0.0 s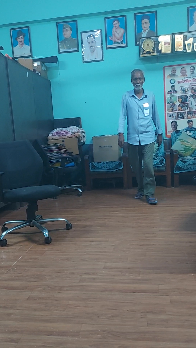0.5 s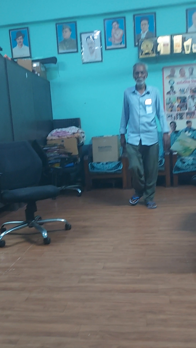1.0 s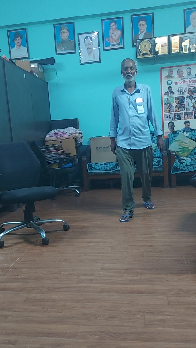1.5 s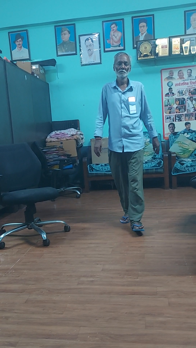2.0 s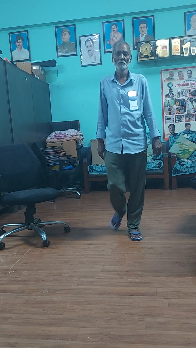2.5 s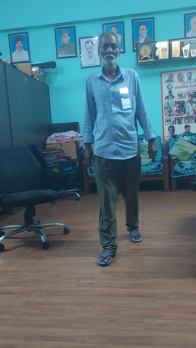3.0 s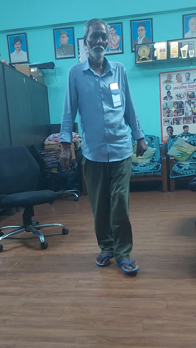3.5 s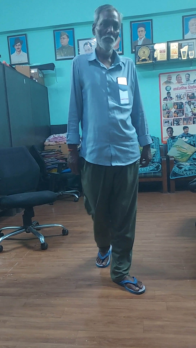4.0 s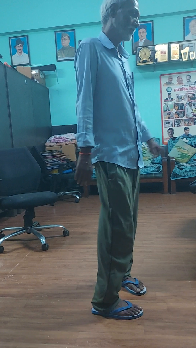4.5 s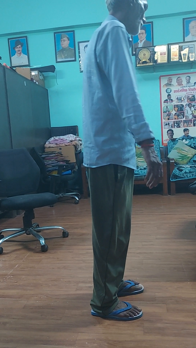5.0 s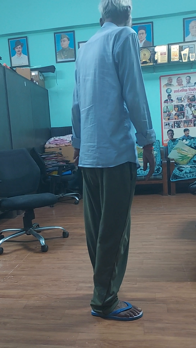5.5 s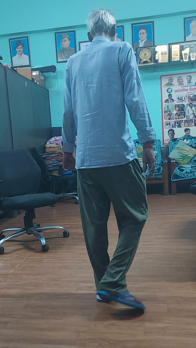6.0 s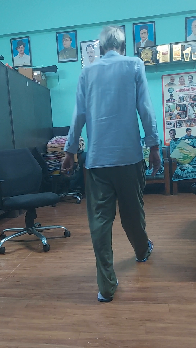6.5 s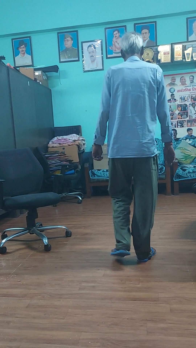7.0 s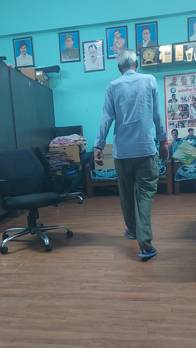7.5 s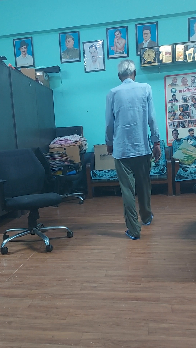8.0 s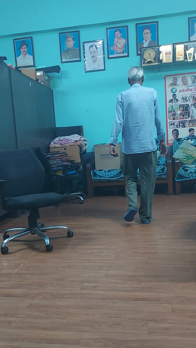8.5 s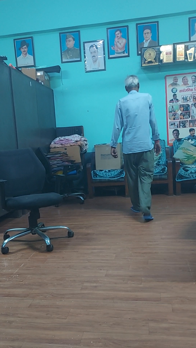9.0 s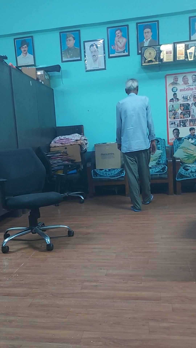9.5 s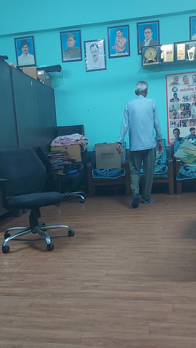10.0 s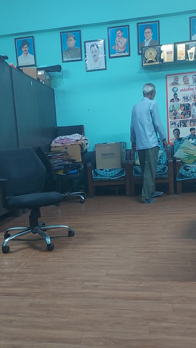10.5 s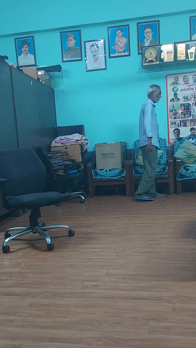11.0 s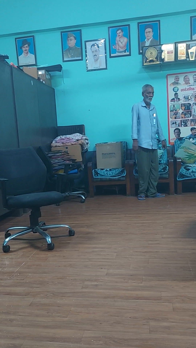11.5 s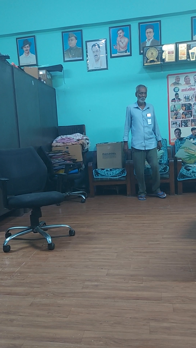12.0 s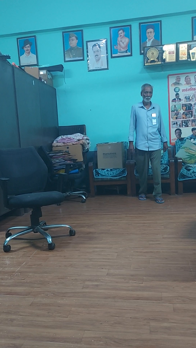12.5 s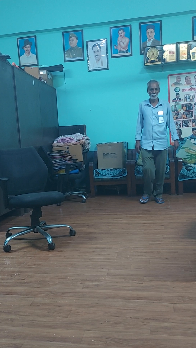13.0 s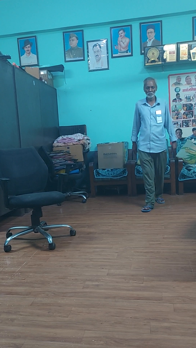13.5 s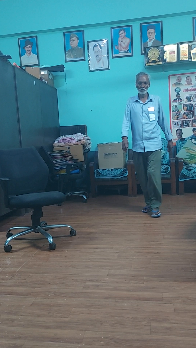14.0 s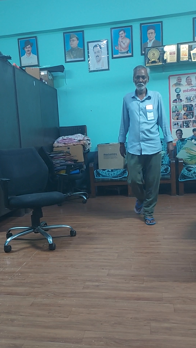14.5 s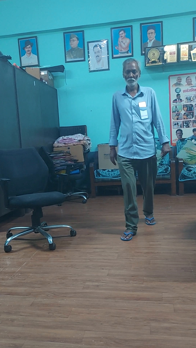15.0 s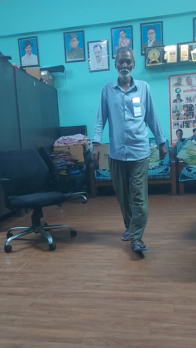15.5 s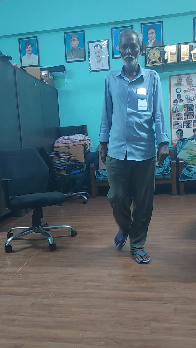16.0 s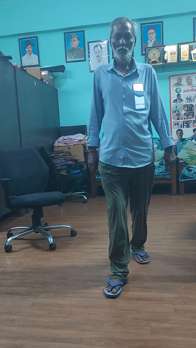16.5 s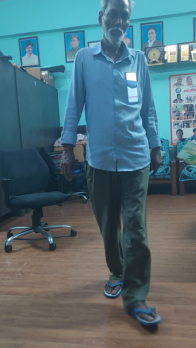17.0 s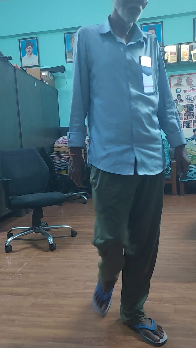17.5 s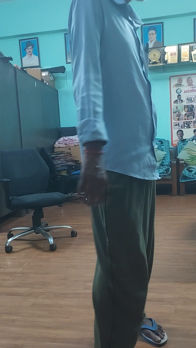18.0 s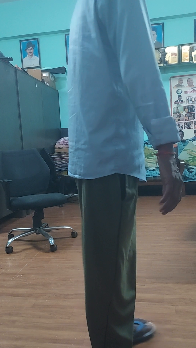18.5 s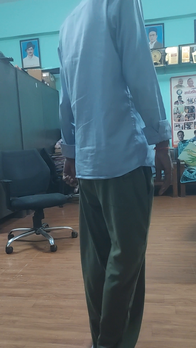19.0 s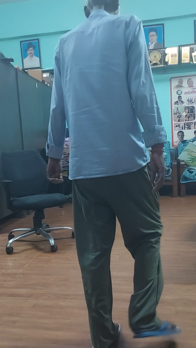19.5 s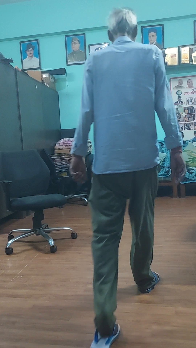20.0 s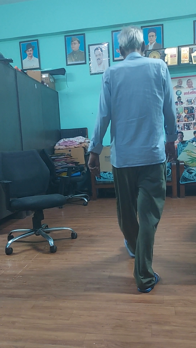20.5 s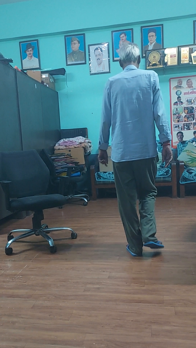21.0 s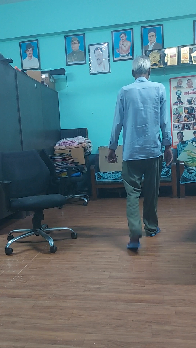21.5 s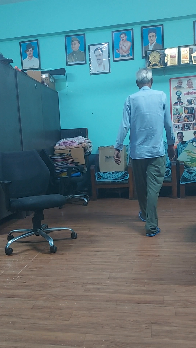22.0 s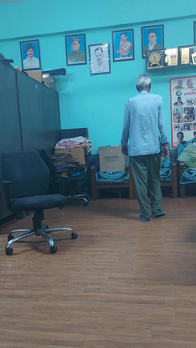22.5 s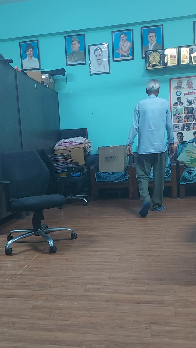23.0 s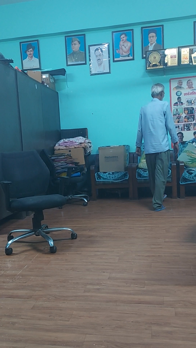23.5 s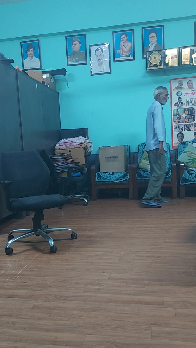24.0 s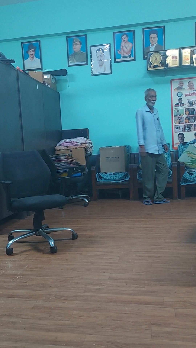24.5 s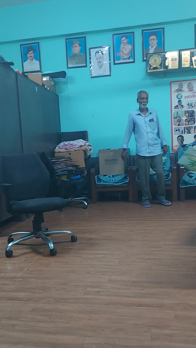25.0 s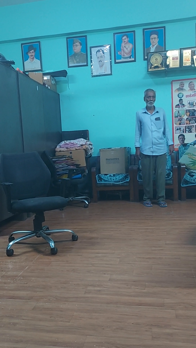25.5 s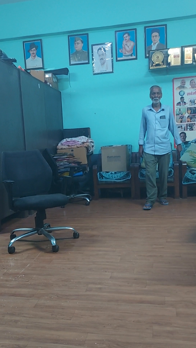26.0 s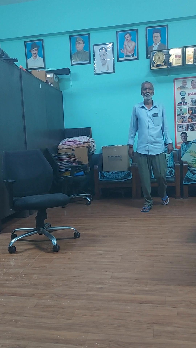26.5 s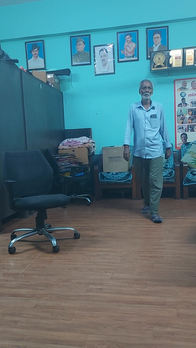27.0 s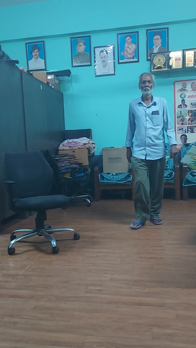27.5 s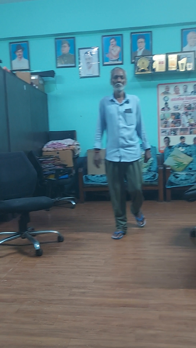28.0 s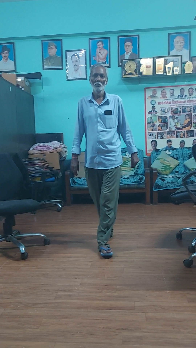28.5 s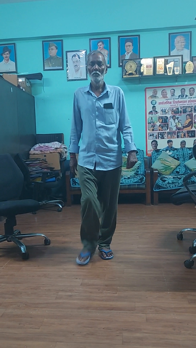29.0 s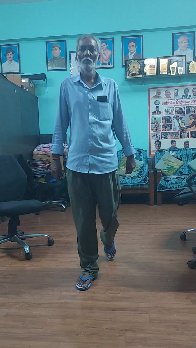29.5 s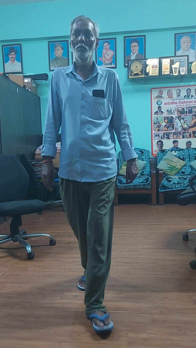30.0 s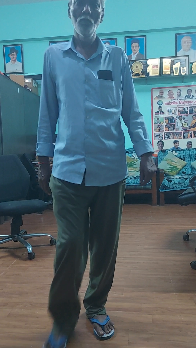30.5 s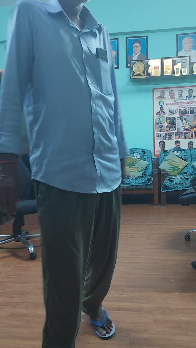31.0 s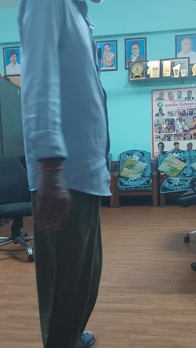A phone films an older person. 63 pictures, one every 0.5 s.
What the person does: Walking.
